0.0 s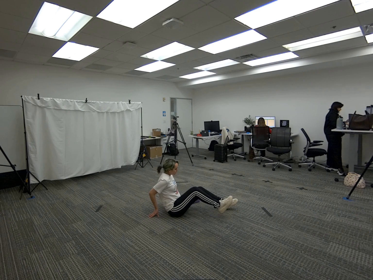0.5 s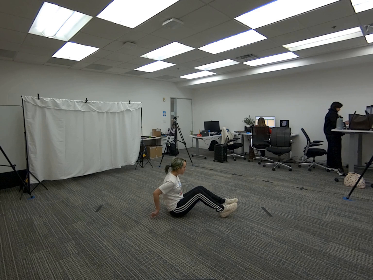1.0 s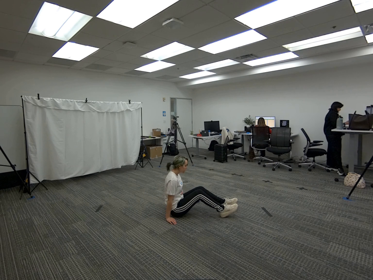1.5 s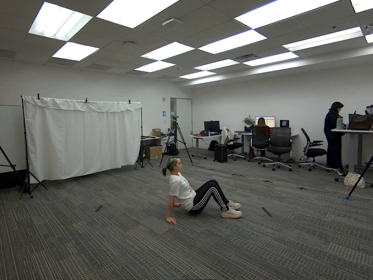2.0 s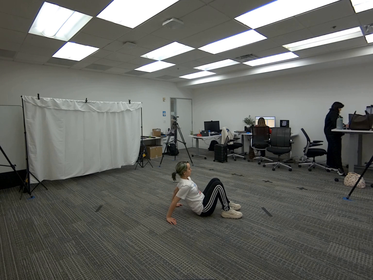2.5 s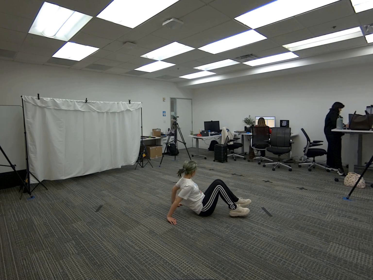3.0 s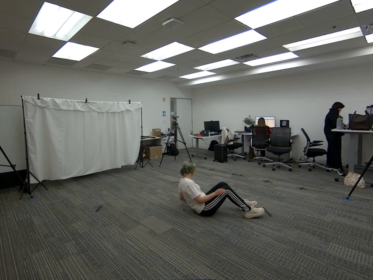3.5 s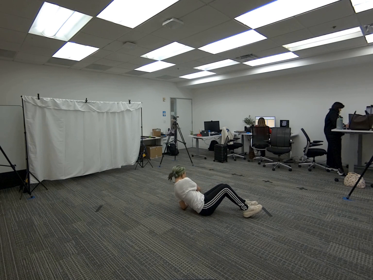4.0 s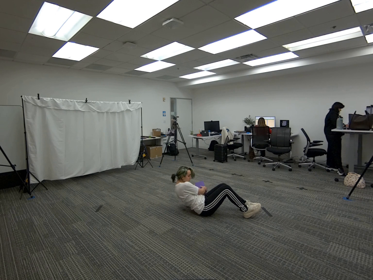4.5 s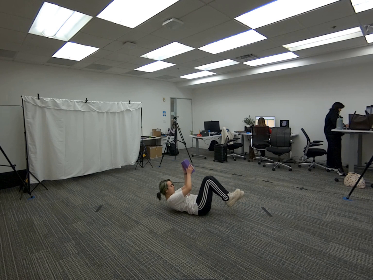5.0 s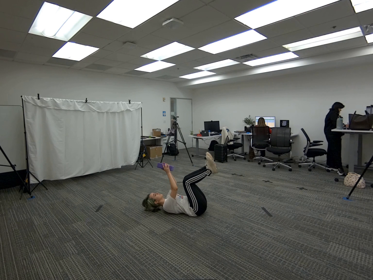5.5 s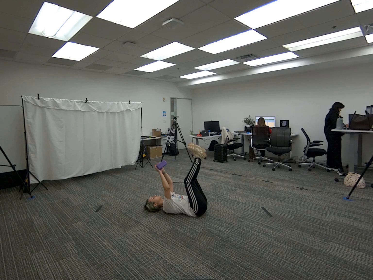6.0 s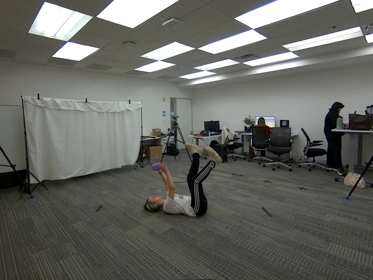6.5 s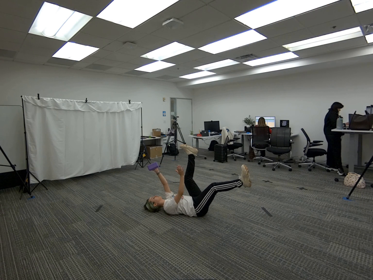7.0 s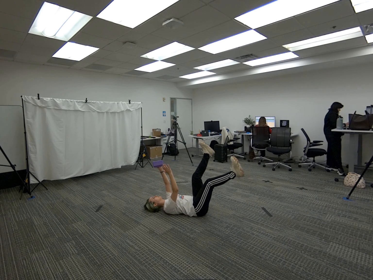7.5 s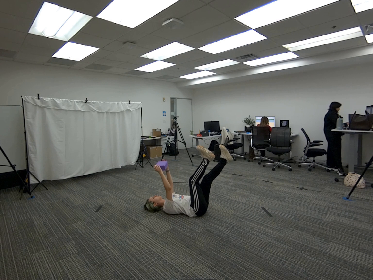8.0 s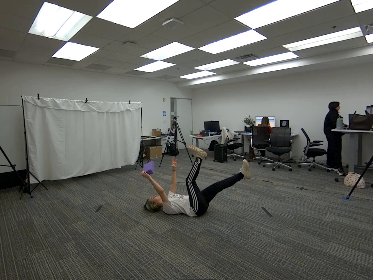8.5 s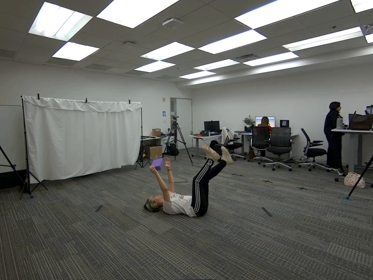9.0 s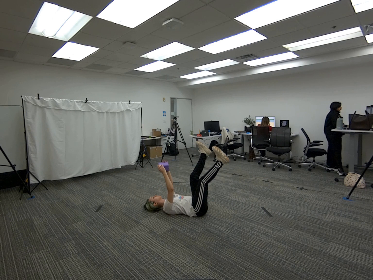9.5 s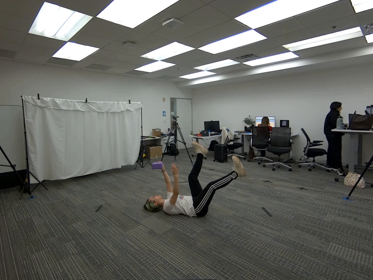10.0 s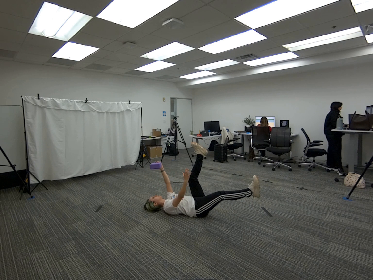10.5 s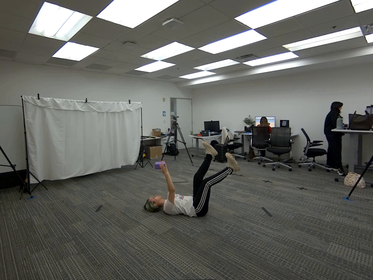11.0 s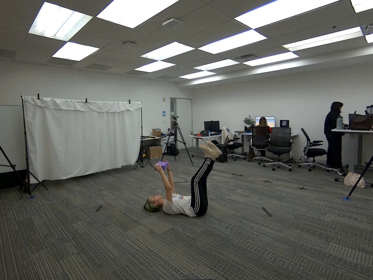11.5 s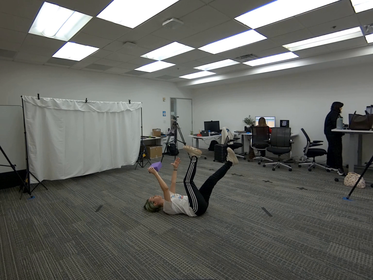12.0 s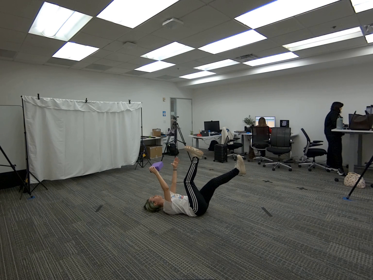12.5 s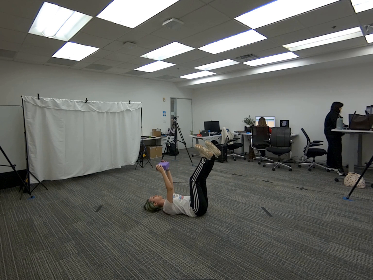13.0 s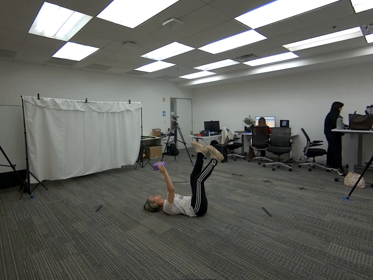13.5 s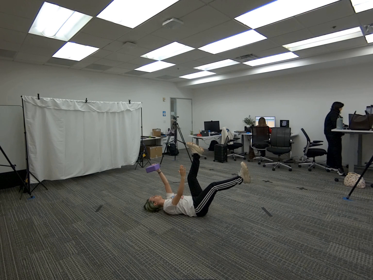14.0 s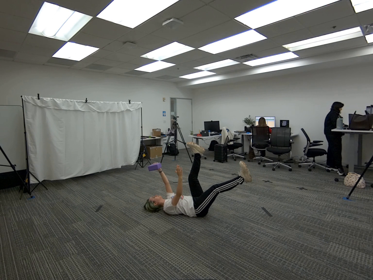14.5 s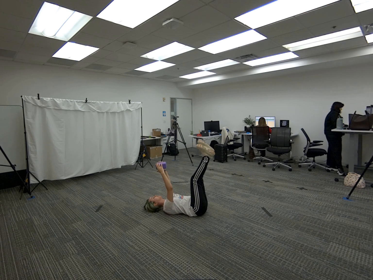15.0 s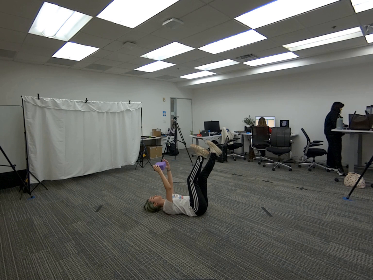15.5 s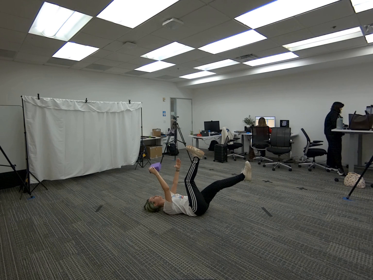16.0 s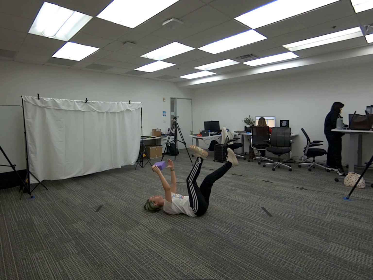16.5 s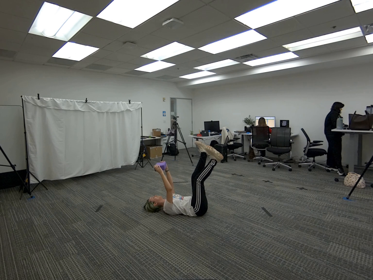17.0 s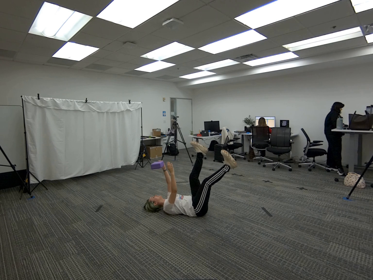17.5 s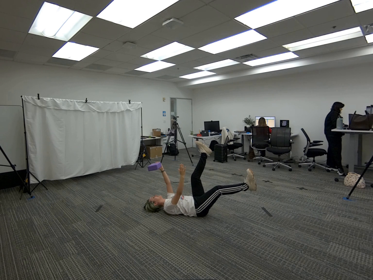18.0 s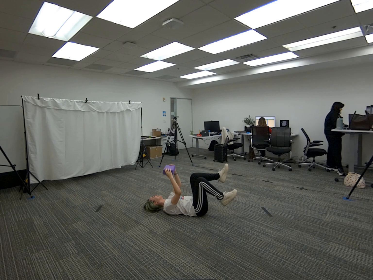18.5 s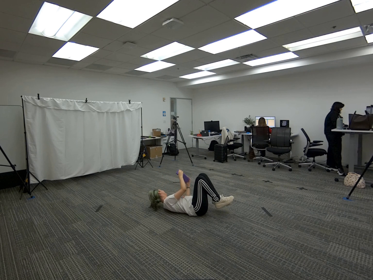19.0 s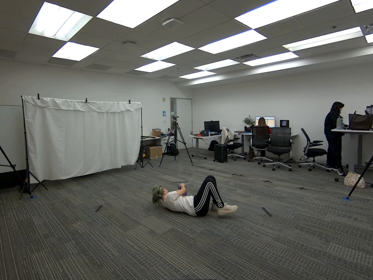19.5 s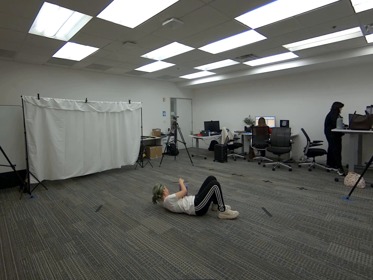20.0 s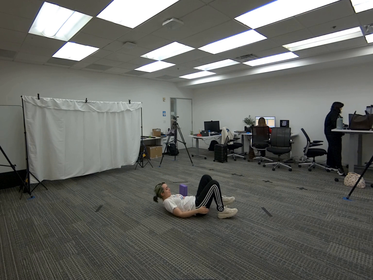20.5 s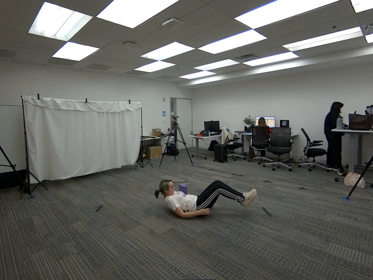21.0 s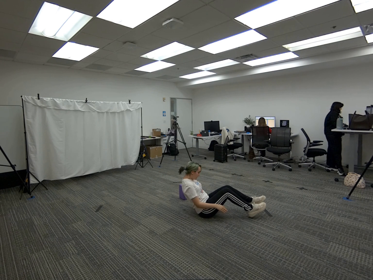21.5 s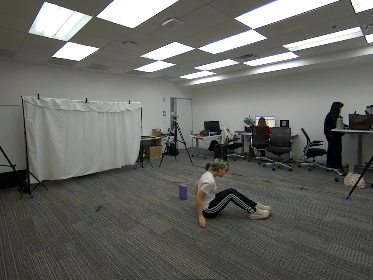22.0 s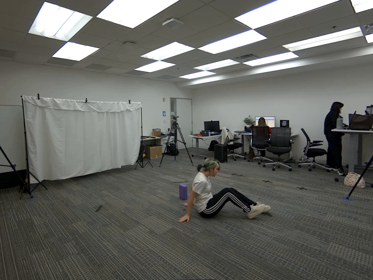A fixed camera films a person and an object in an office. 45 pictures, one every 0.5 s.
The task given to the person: Get into a deadbug position while holding the yoga block in the air extended infront of you. Proceed to perform deadbugs until the time has ended. Place yoga block on the ground when completed.
